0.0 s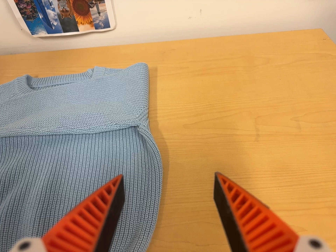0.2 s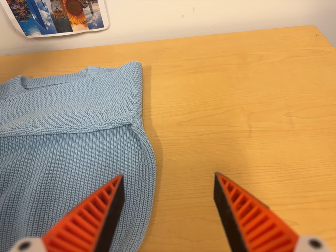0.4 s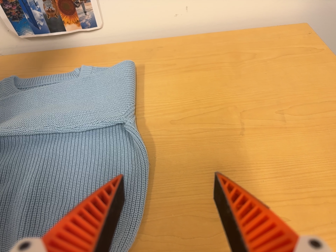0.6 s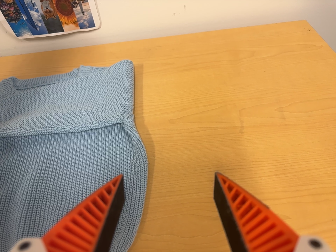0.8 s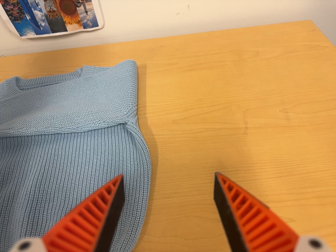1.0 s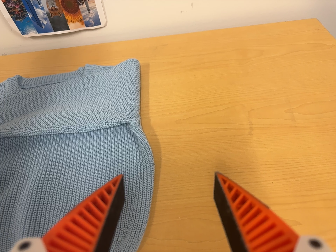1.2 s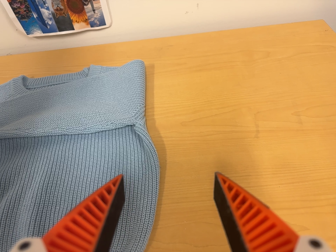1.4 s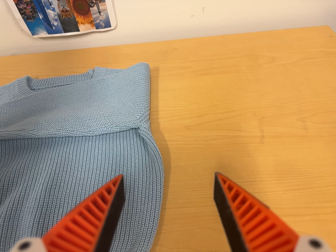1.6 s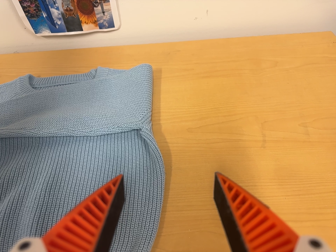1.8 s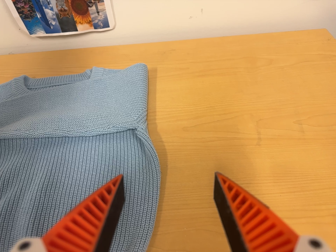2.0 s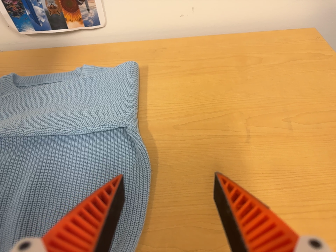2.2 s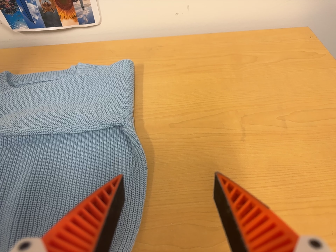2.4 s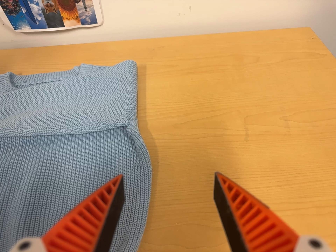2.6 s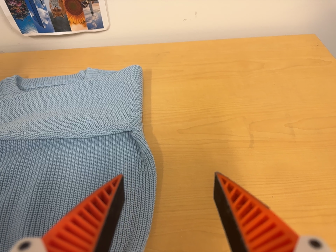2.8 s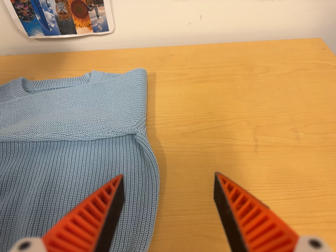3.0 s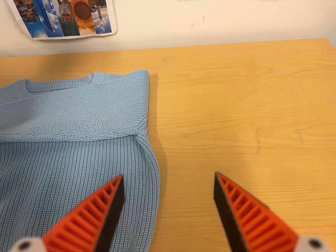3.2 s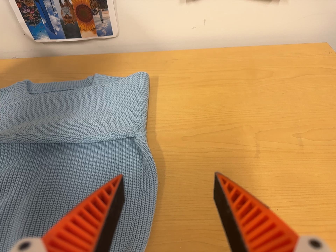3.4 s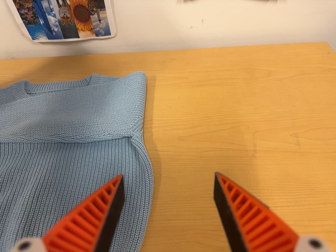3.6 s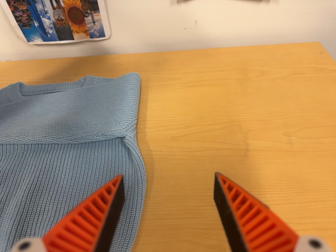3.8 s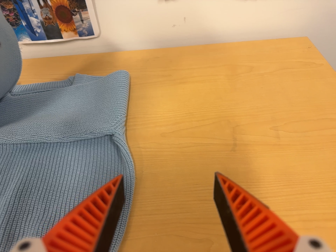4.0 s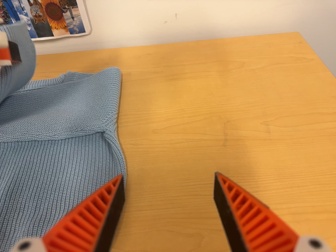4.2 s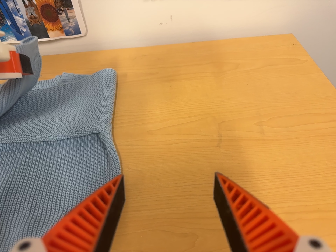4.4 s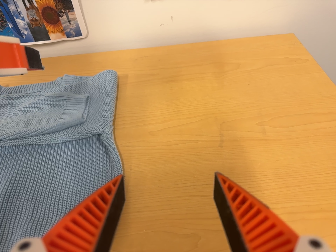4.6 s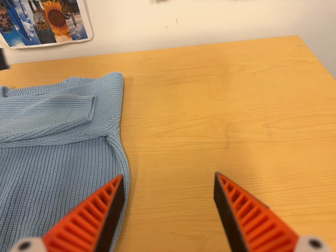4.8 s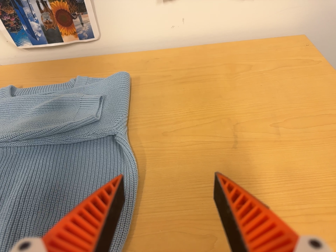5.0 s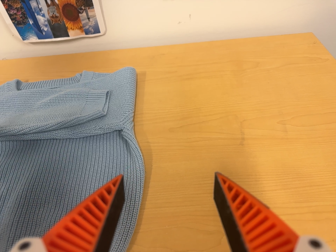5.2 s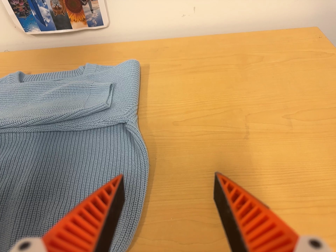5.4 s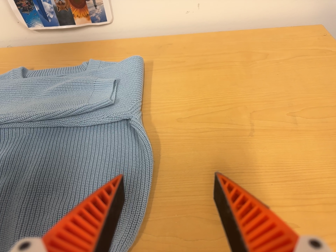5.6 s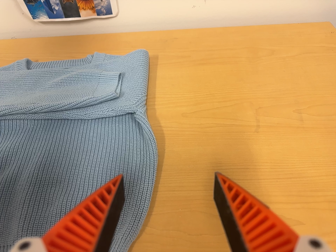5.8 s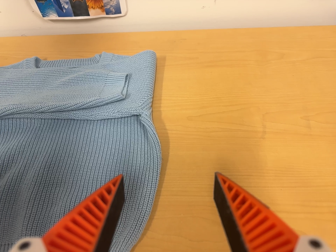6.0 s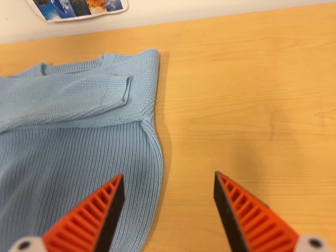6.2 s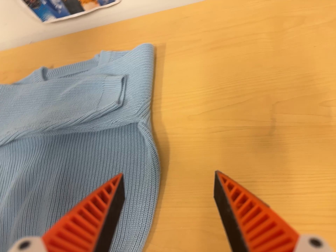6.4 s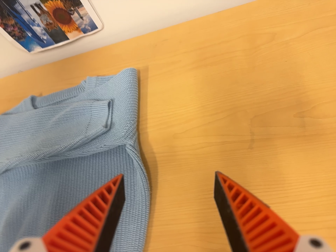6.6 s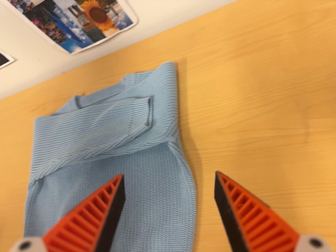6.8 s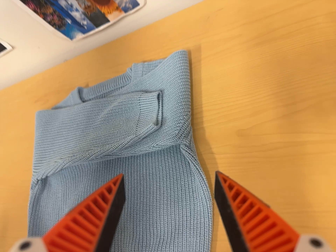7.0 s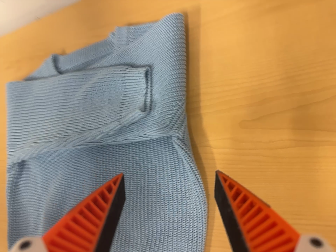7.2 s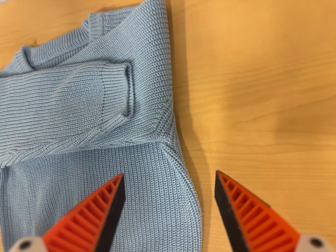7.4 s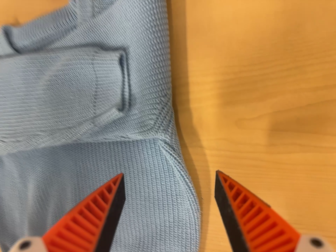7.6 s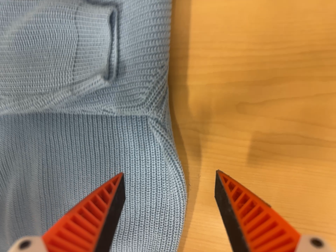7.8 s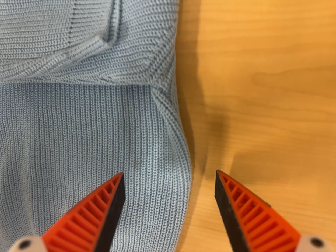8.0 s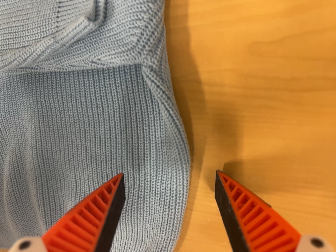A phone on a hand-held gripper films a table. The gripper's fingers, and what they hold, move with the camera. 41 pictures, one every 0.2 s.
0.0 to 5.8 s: The camera shifts only a little, or ends up much as it began.
5.8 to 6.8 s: The camera pans to its left by about 20 degrees. It travels toward the top of its view, to its right and forward, about 18 cm. Its aim tips toward the bottom of its view by about 15 degrees. It rolls about its line of sight by about 15 degrees, and the scene rotates counterclockwise.
6.8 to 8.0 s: The camera travels forward and toward the top of its view, about 18 cm. Its aim tips toward the bottom of its view by about 30 degrees, and the scene shifts upward.
The film runs forward here.
